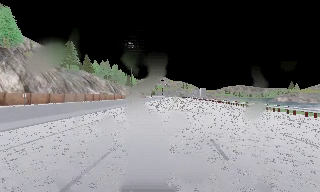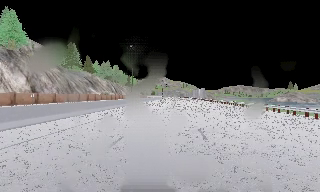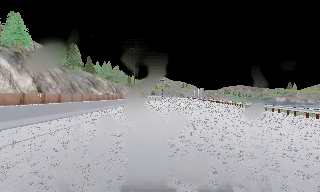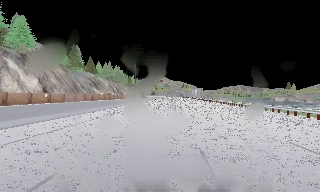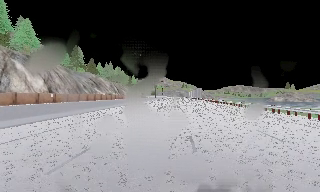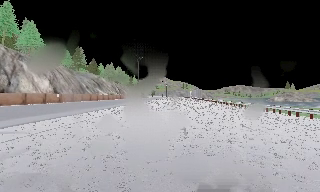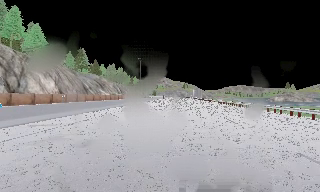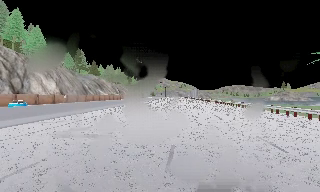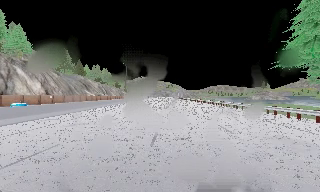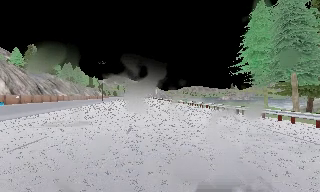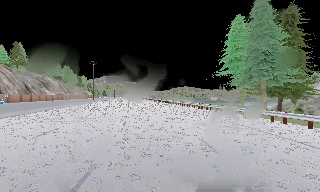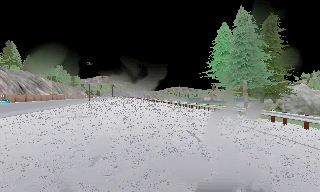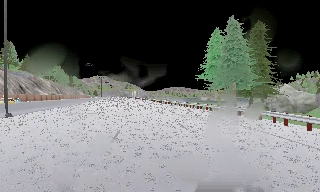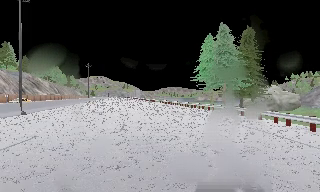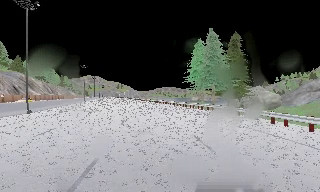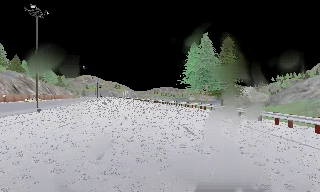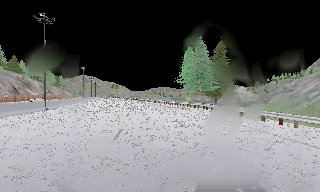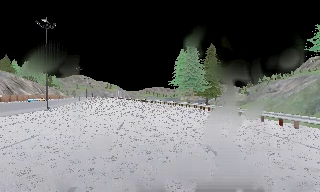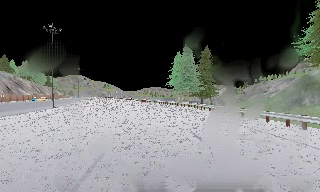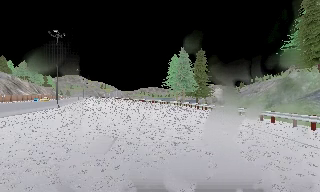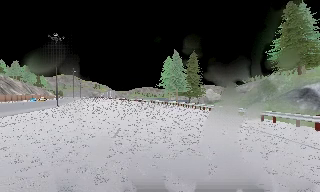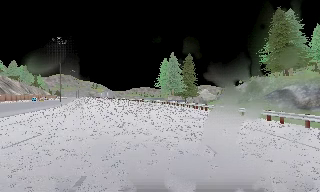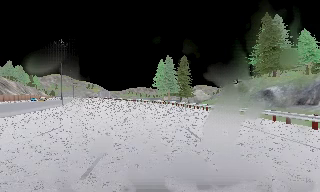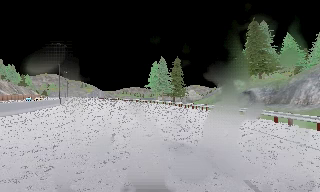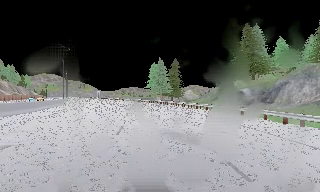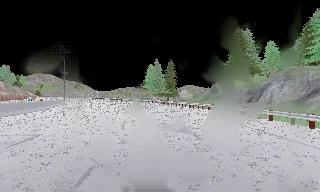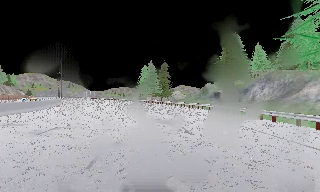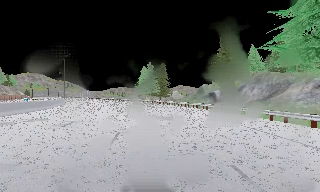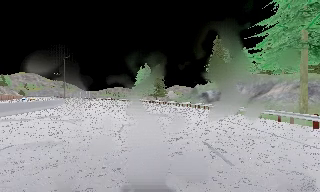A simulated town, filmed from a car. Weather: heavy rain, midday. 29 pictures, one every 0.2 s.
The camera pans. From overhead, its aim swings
clockwise.
The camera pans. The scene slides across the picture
to the left.
0.0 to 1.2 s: The camera travels backward, about 12 m, so what stands in front gets smaller.
1.2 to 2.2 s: The scene slides to the left, as the camera pans about 20 degrees to its right. It travels backward, about 10 m, so what stands in front gets smaller.
2.2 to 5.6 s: The camera pans to its right, which is clockwise from overhead, by about 20 degrees. It travels backward, about 35 m, so what stands in front gets smaller.
The film runs backward here.
